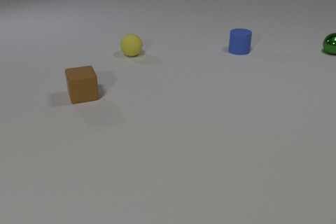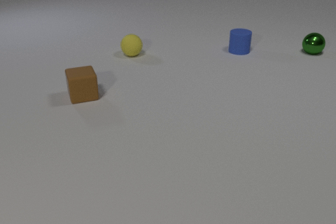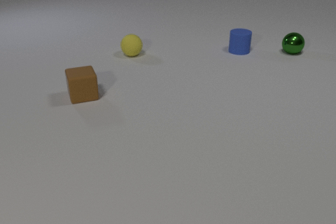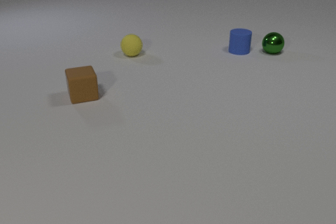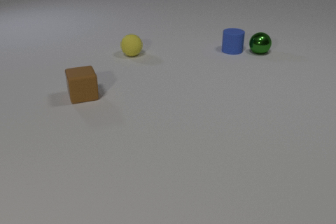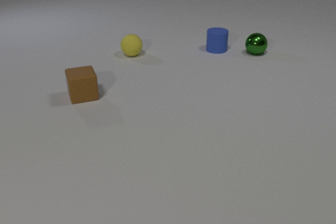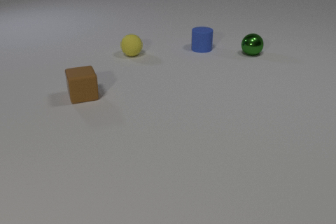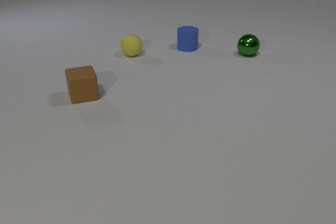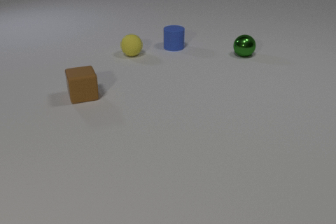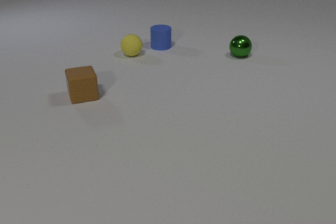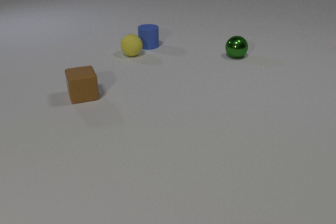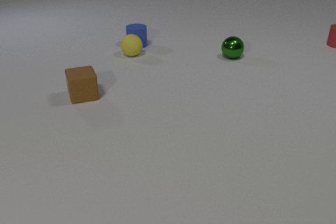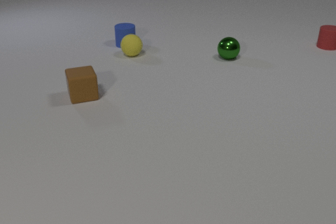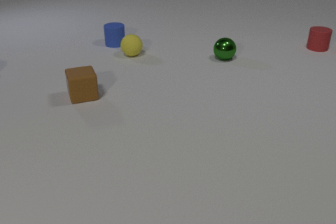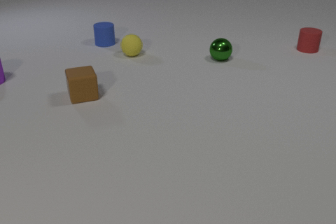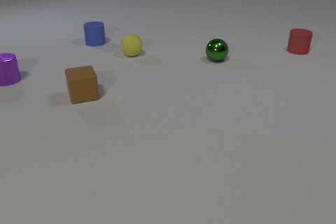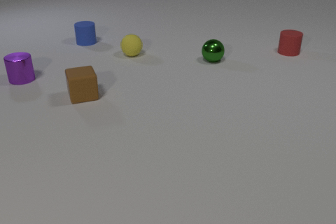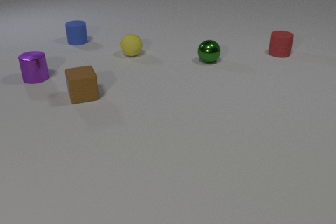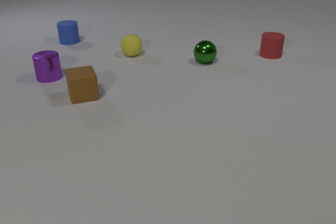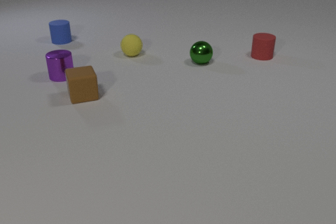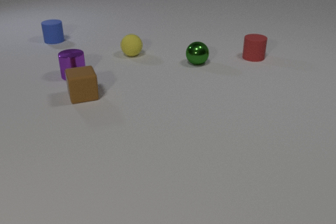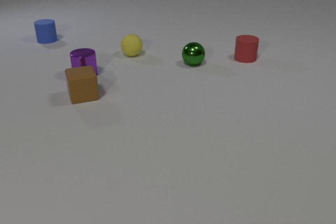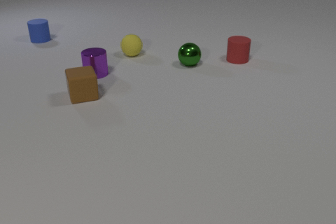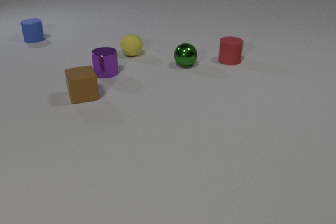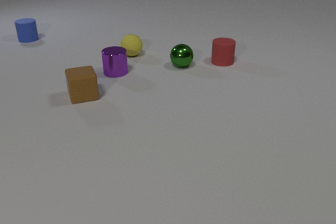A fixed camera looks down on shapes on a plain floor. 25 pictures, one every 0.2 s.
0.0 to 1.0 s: The green metal sphere rolls to the left. The blue rubber cylinder slides to the left. The green metal sphere and the blue rubber cylinder collide.
1.0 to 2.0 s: The green metal sphere rolls to the left and toward the camera. The blue rubber cylinder slides to the left.
2.0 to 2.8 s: The green metal sphere rolls to the left and toward the camera. The blue rubber cylinder slides to the left. The purple metal cylinder comes in at the left edge. The red rubber cylinder comes in at the right edge, slides to the left and toward the camera.
2.8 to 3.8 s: The green metal sphere rolls to the left and toward the camera. The blue rubber cylinder slides to the left. The purple metal cylinder slides to the right. The red rubber cylinder slides to the left and toward the camera.
3.8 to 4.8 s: The green metal sphere rolls to the left and toward the camera. The blue rubber cylinder slides to the left and away from the camera. The purple metal cylinder slides to the right. The red rubber cylinder slides to the left and toward the camera.
How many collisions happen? 1.
How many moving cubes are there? 0.
How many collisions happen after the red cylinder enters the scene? 0.
